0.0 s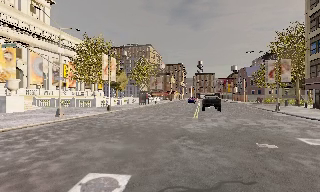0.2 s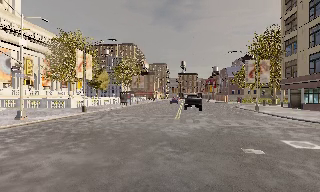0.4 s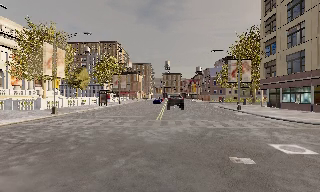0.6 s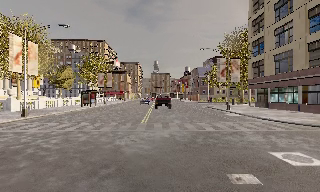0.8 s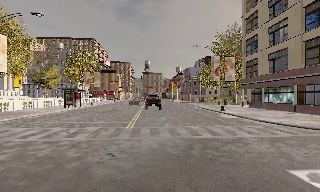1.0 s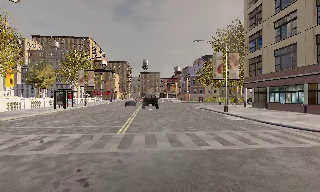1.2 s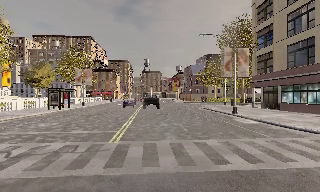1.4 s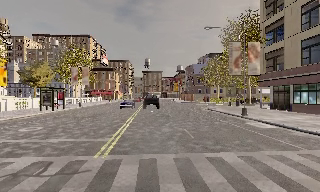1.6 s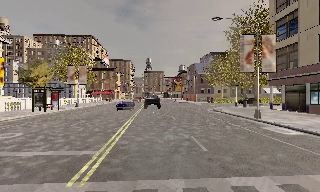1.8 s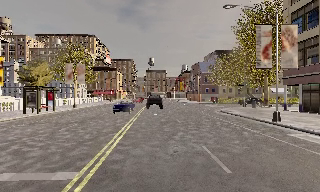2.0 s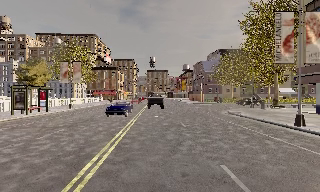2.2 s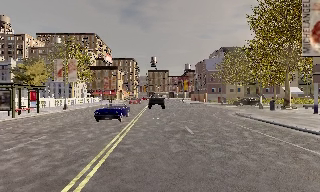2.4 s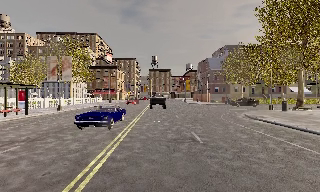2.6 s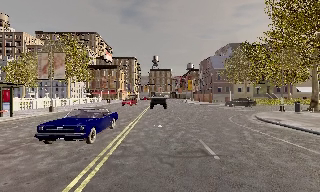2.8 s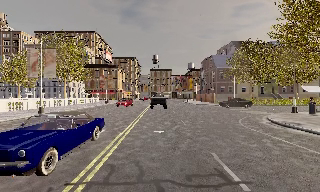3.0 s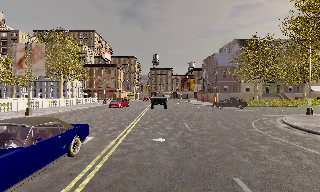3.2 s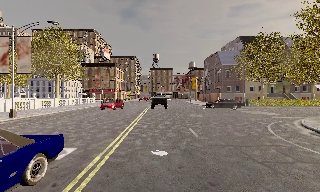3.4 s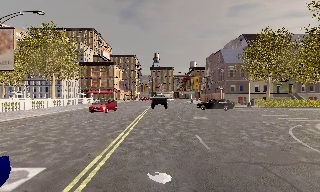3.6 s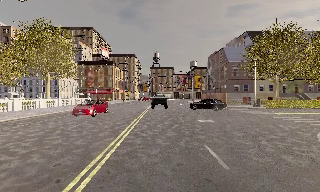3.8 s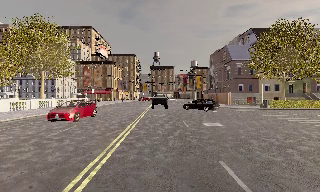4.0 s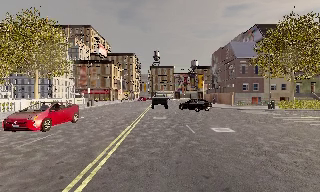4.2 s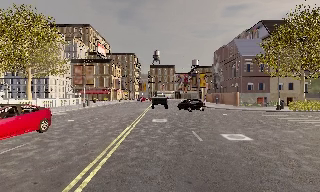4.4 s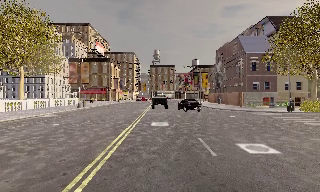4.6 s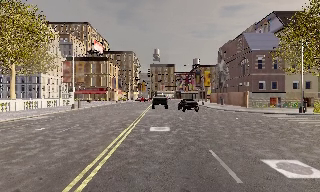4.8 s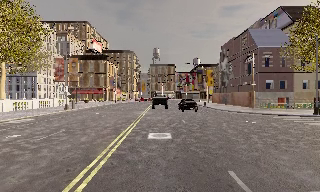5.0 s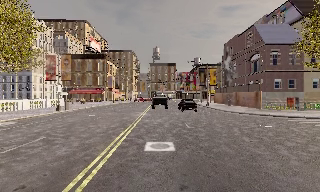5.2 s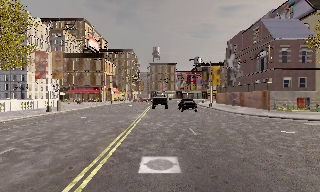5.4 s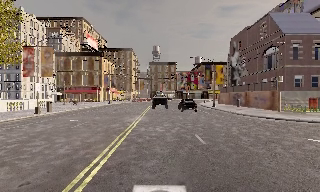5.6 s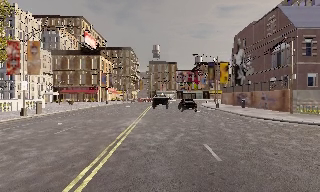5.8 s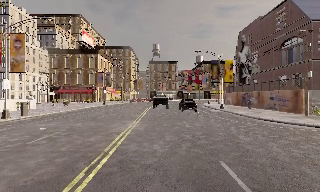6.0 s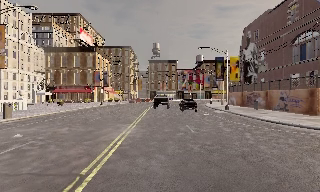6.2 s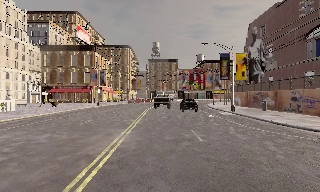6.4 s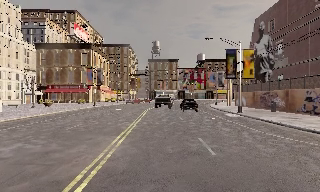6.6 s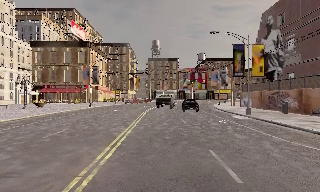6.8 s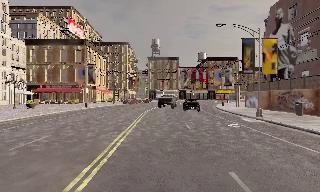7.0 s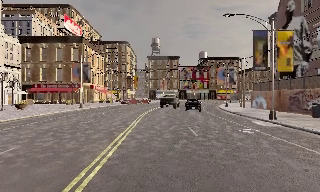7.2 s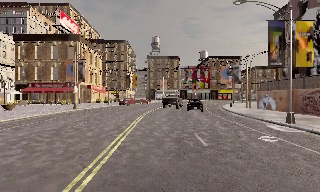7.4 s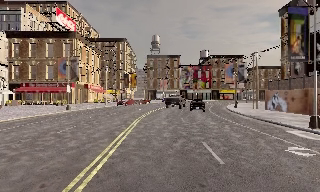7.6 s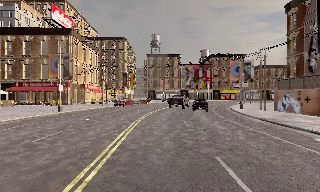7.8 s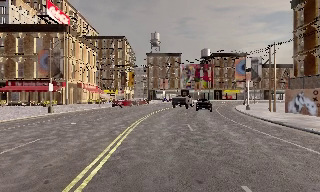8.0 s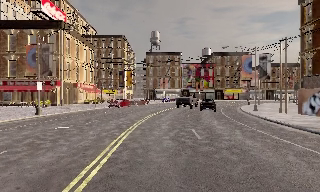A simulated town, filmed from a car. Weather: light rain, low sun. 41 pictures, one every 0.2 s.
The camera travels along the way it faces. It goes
forward.
0.0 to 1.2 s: The scene slides to the left, as the camera pans about 20 degrees to its right. It travels forward, about 8 m, so what stands in front looms larger.
1.2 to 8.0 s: The camera travels forward, about 55 m, so what stands in front looms larger.
The film runs forward here.
